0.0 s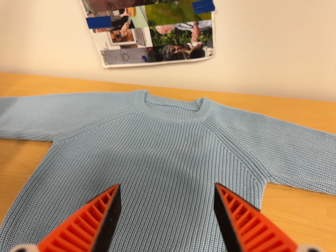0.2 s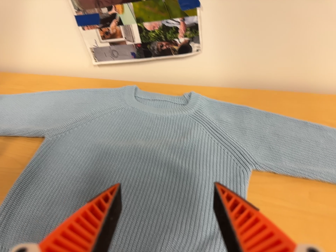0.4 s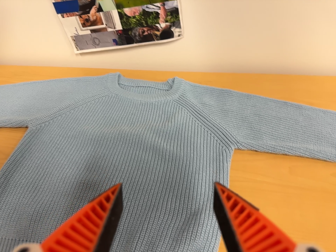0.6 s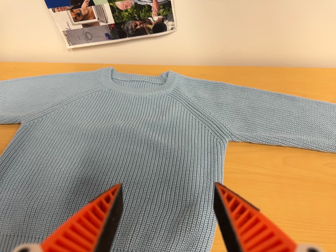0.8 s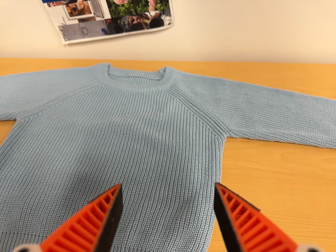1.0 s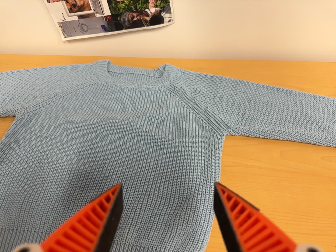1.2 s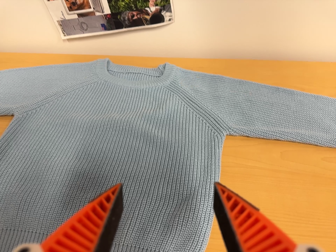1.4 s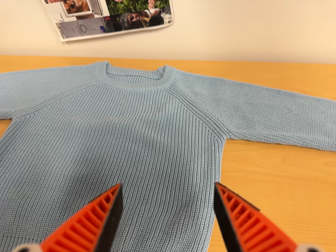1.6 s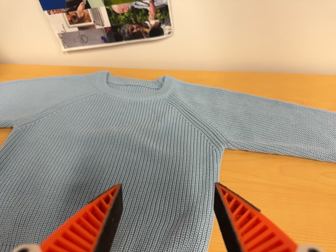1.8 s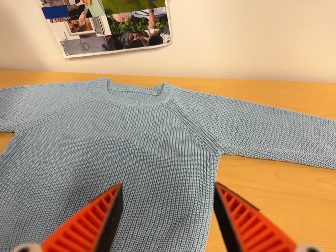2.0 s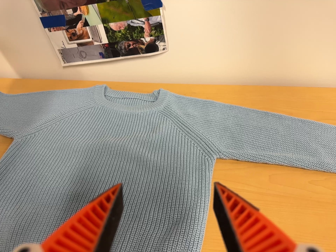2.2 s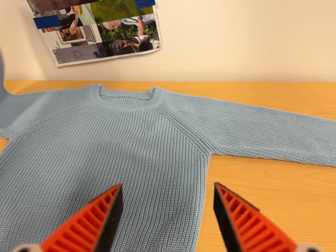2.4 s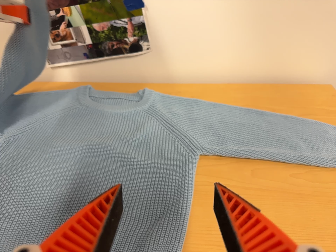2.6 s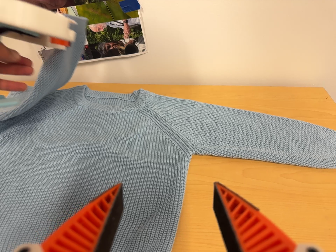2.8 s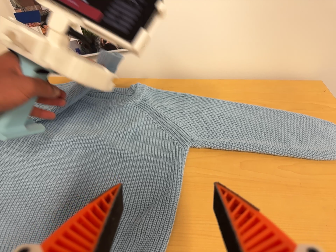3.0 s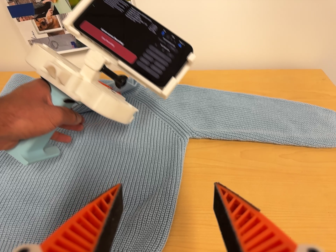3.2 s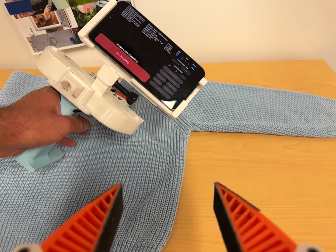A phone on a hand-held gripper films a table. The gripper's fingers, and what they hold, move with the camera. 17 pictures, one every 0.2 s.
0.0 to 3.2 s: The camera travels toward the bottom of its view and to its right, about 10 cm, so close, fixed things drift upward. It rolls about its line of sight by about 10 degrees, and the scene rotates counterclockwise.
The film runs forward here.
